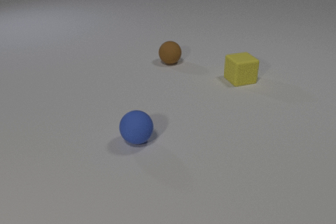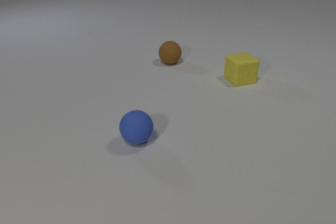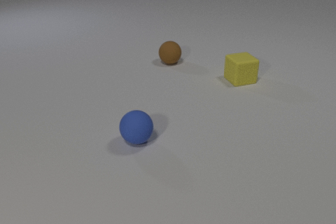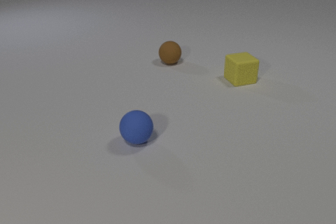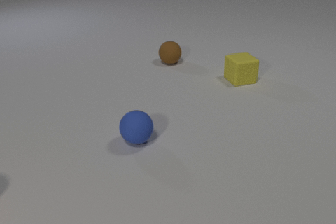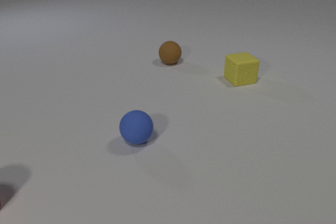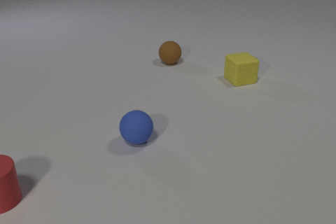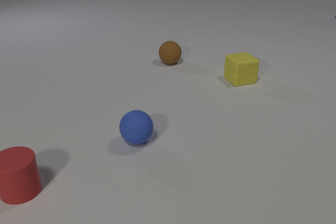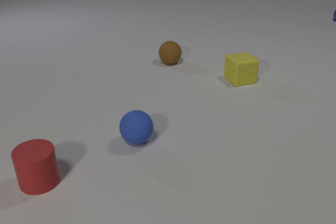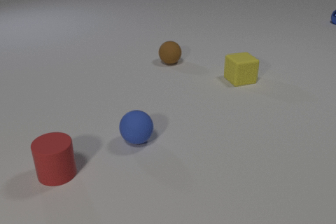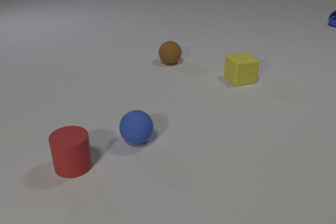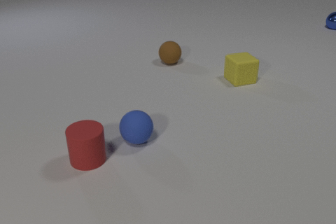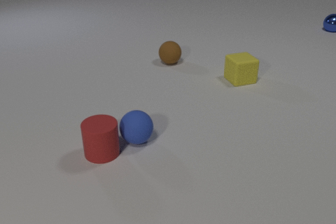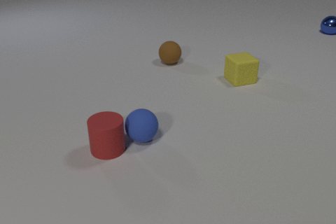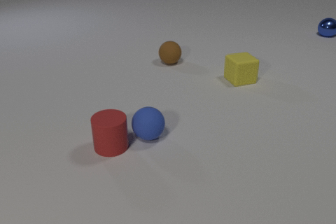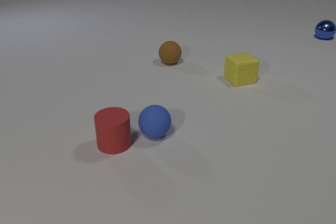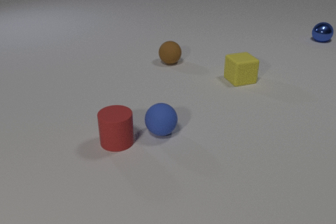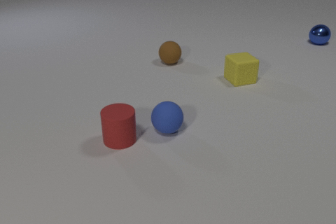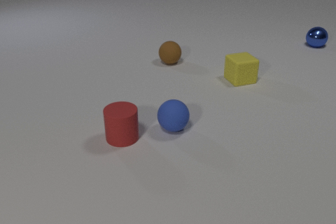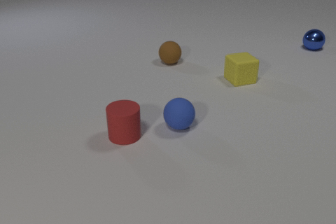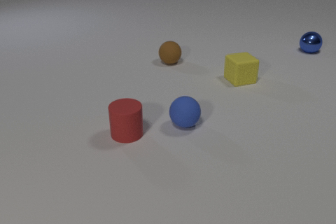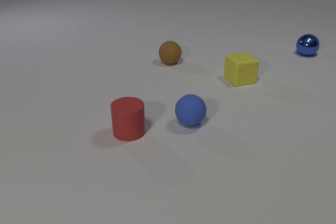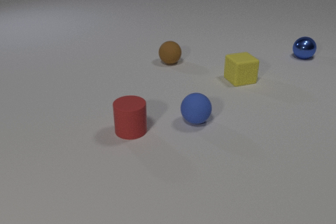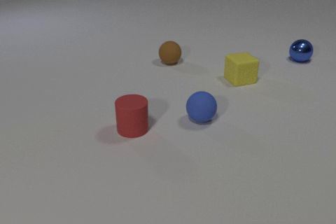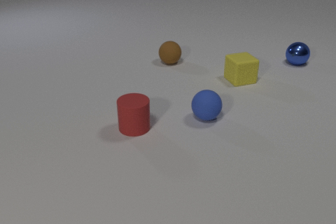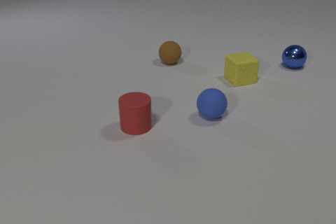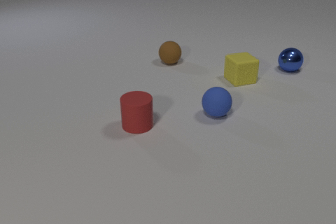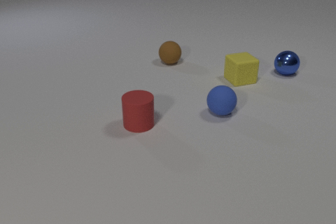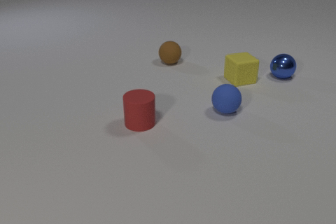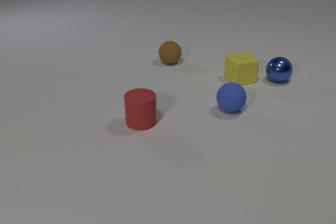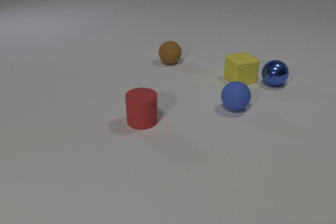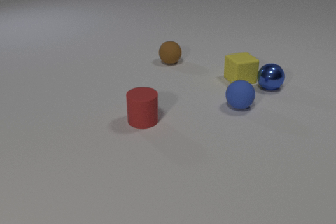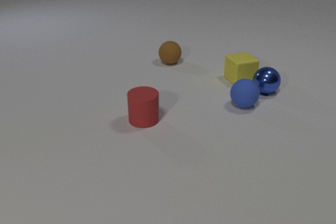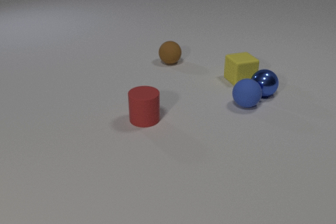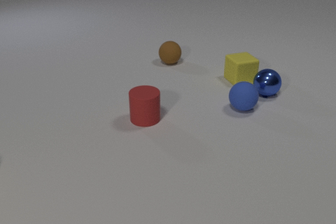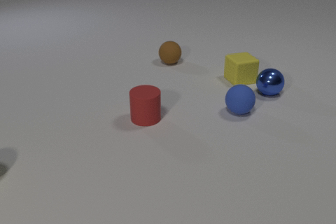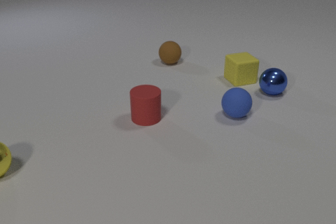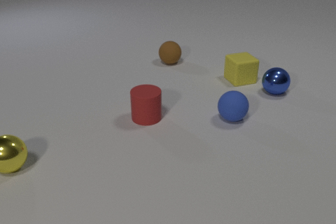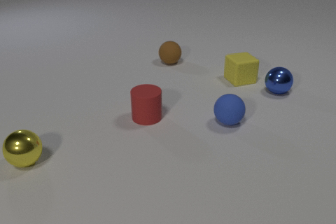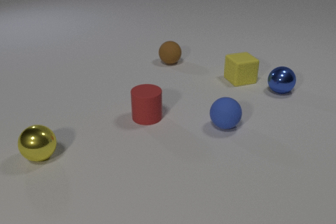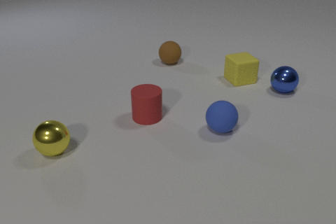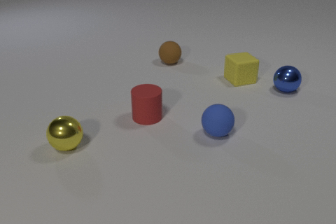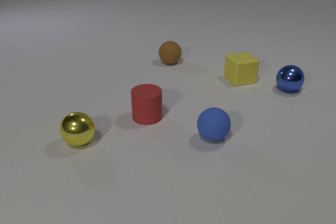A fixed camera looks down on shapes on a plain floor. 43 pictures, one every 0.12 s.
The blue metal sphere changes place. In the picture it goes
toward the camera.
0.00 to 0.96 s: The red rubber cylinder comes in at the left edge, slides to the right. The blue metal sphere comes in at the right edge, rolls toward the camera.
0.96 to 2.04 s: The red rubber cylinder slides to the right and away from the camera. The blue rubber sphere rolls to the right and away from the camera. The blue metal sphere rolls toward the camera. The red rubber cylinder and the blue rubber sphere collide.
2.04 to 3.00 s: The red rubber cylinder slides away from the camera and to the right. The blue rubber sphere rolls to the right and away from the camera. The blue metal sphere rolls toward the camera.
3.00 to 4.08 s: The red rubber cylinder slides away from the camera and to the right. The blue rubber sphere rolls to the right and away from the camera. The blue metal sphere rolls toward the camera. The blue rubber sphere and the blue metal sphere collide.
4.08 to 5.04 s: The blue rubber sphere rolls toward the camera and to the left. The yellow metal sphere comes in at the left edge, rolls to the right. The blue metal sphere rolls to the right and away from the camera.
How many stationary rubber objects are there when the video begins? 3.
How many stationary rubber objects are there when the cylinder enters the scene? 3.
What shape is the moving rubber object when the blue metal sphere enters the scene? cylinder.
